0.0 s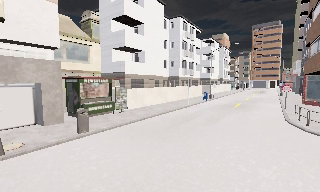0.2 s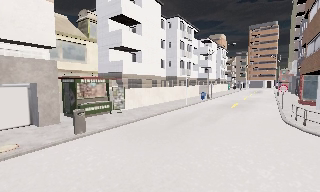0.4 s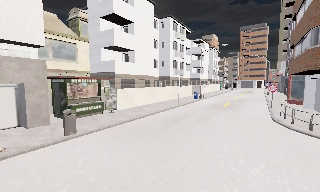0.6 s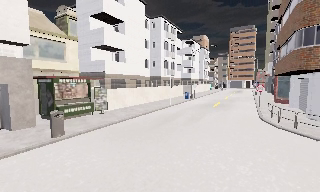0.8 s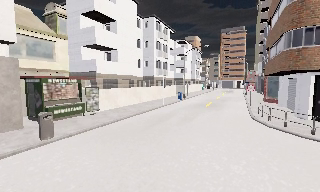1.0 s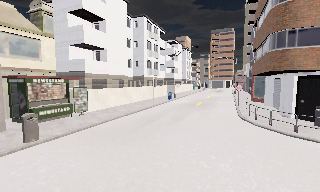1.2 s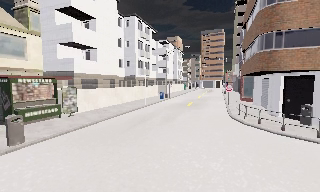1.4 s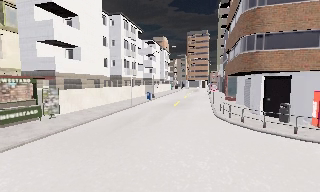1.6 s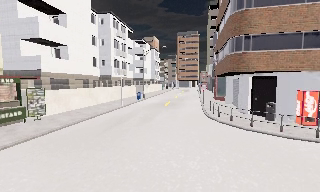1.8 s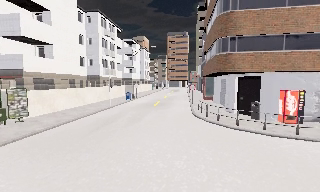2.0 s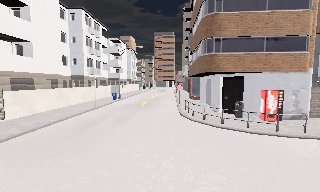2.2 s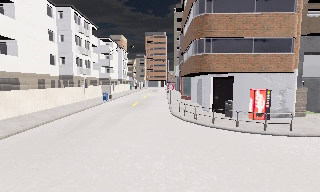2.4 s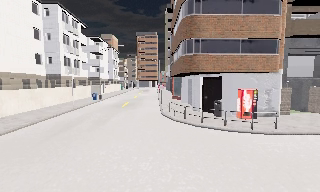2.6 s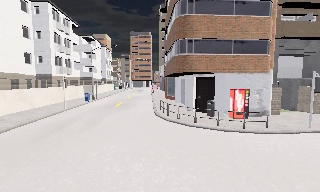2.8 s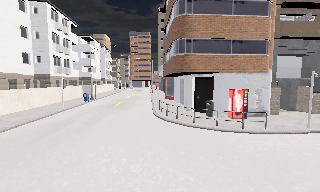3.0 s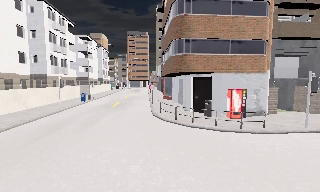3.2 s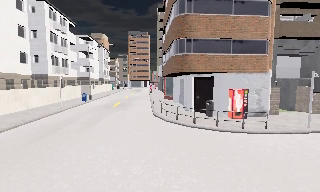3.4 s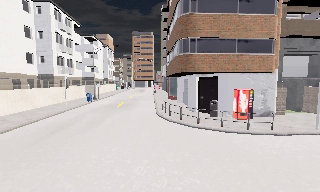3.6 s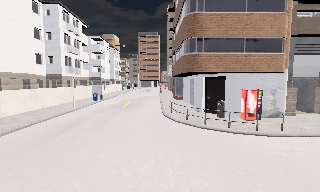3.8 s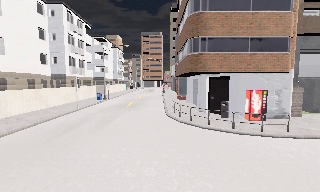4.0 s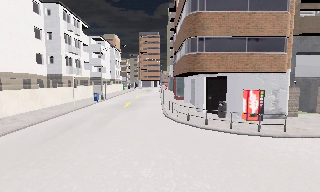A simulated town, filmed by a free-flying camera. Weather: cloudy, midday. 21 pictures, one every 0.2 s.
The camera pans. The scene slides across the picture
to the left.
The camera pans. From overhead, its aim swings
clockwise.
0.0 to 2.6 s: The camera pans to its right, which is clockwise from overhead, by about 40 degrees. It travels forward and to its right, about 1 m.
2.6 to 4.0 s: The camera shifts only a little, or ends up much as it began.
The film runs forward here.
